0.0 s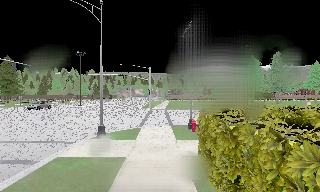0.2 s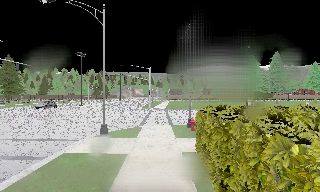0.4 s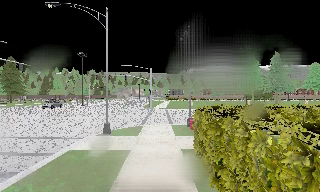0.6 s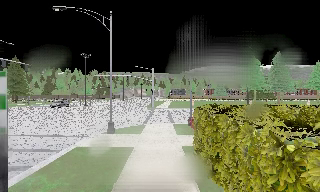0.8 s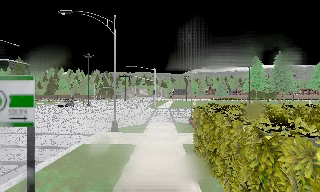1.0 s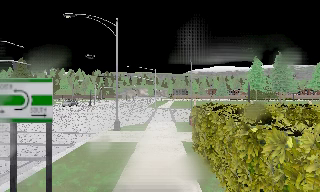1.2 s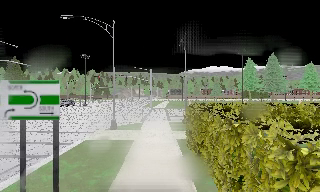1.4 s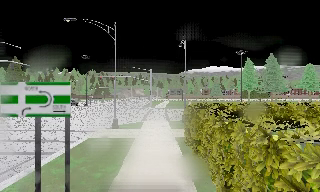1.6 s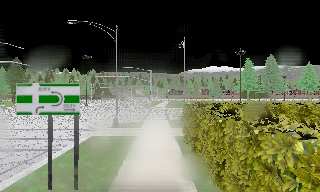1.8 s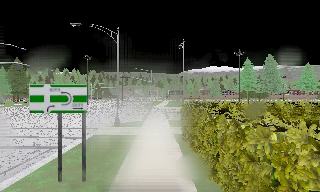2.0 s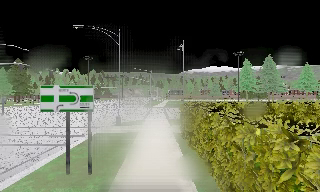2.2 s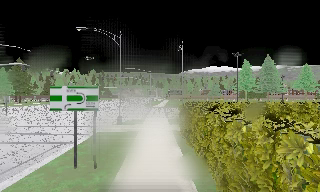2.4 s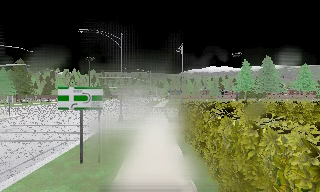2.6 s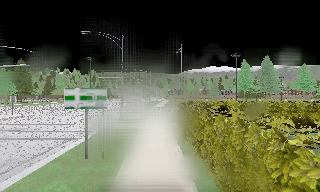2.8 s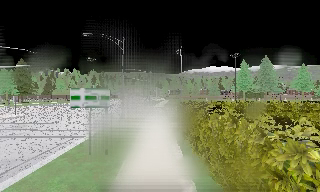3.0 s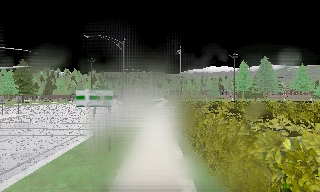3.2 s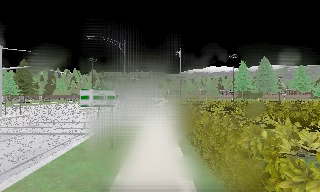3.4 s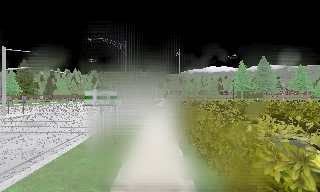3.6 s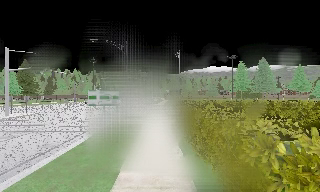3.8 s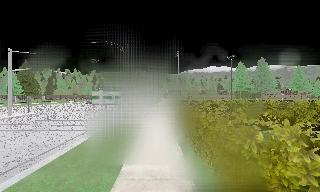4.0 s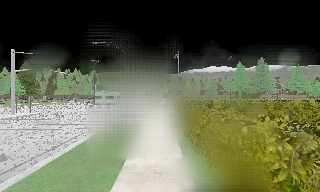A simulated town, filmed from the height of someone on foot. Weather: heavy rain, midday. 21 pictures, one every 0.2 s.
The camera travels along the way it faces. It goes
backward.
0.0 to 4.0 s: The camera travels backward, about 8 m, so what stands in front gets smaller.
The film runs backward here.
